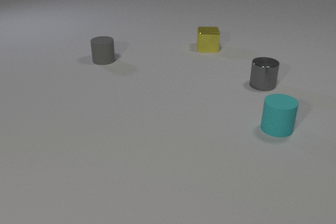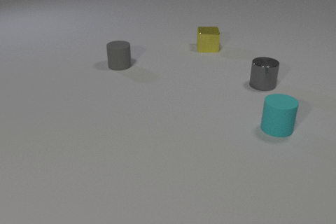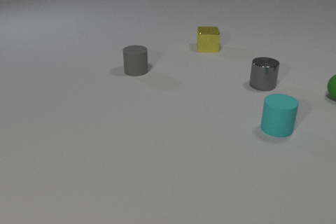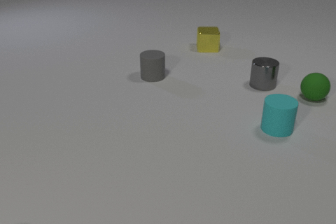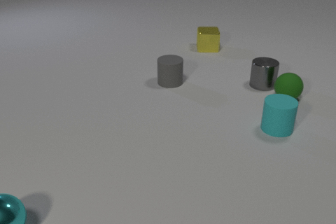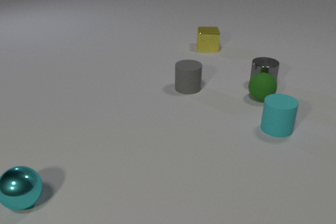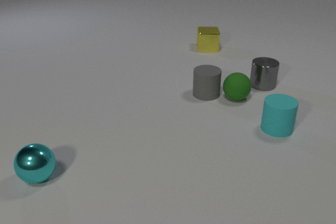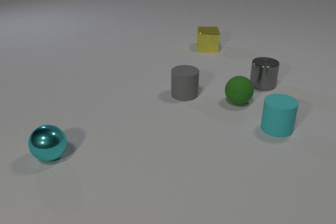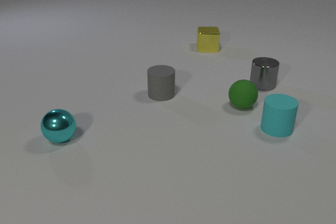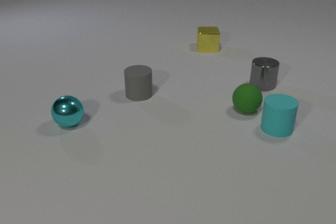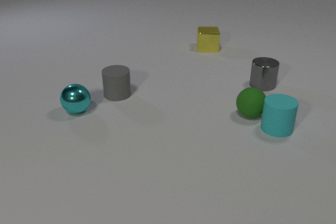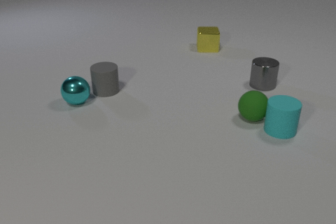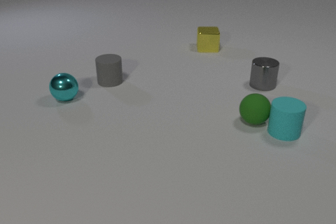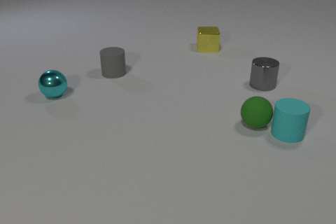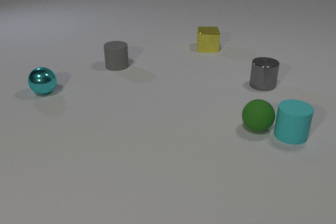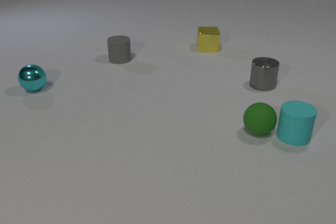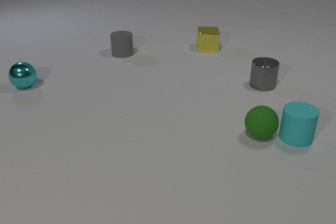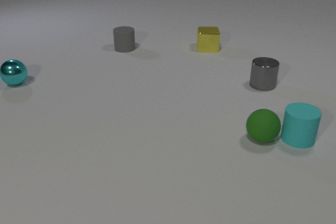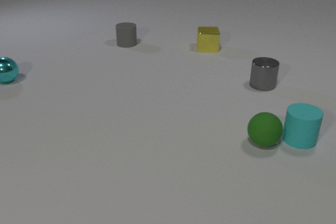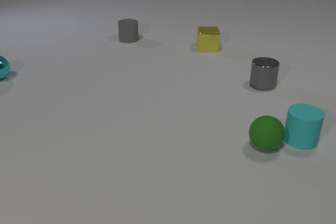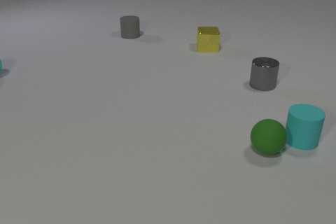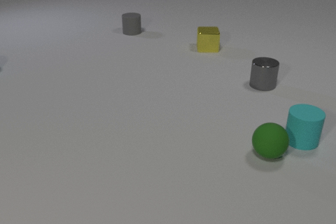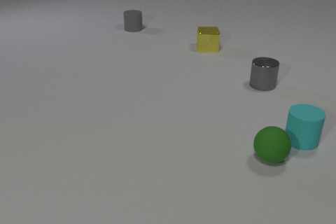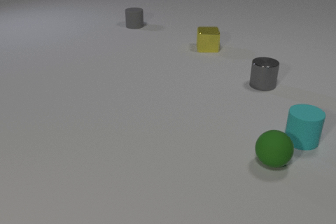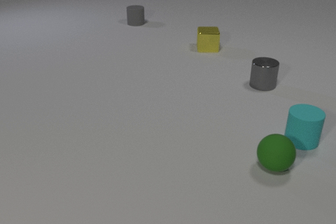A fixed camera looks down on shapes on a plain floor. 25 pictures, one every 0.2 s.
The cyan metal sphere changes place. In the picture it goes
away from the camera.
The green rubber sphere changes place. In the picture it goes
toward the camera.
0.0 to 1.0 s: The green rubber sphere comes in at the right edge, rolls to the left. The gray rubber cylinder slides to the right and toward the camera. The cyan metal sphere comes in at the bottom edge, rolls away from the camera and to the right.
1.0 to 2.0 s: The green rubber sphere rolls toward the camera. The gray rubber cylinder slides to the left. The cyan metal sphere rolls away from the camera. The green rubber sphere and the gray rubber cylinder collide.
2.0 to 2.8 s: The green rubber sphere rolls toward the camera. The gray rubber cylinder slides away from the camera. The cyan rubber cylinder slides to the right and toward the camera. The cyan metal sphere rolls away from the camera and to the left. The green rubber sphere and the cyan rubber cylinder collide. The gray rubber cylinder and the cyan metal sphere collide.
2.8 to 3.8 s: The green rubber sphere rolls toward the camera. The gray rubber cylinder slides away from the camera. The cyan rubber cylinder slides to the right. The cyan metal sphere rolls away from the camera and to the left.
3.8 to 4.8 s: The green rubber sphere rolls toward the camera. The gray rubber cylinder slides away from the camera. The cyan metal sphere rolls away from the camera and to the left, leaves at the left edge.
What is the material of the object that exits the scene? metal.
How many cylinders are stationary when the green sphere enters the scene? 2.
How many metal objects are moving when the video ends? 0.
